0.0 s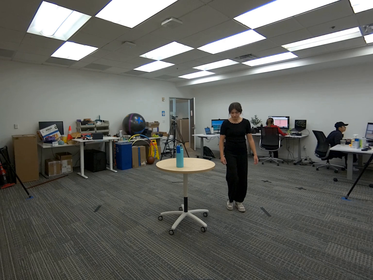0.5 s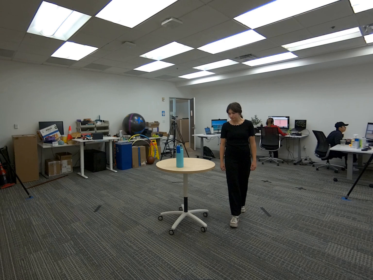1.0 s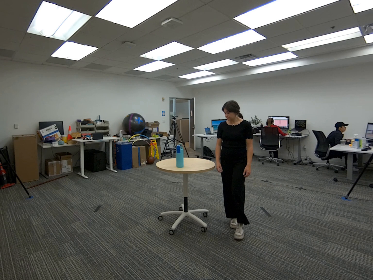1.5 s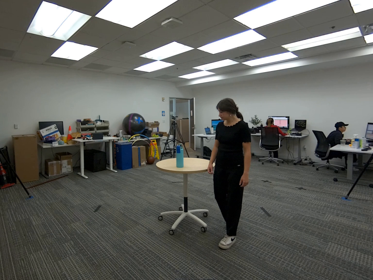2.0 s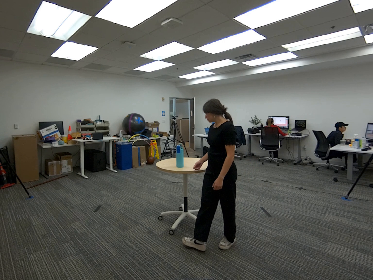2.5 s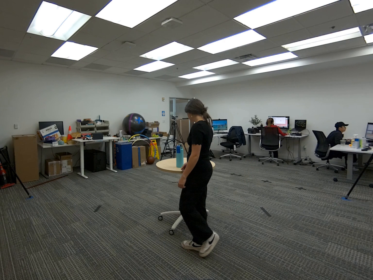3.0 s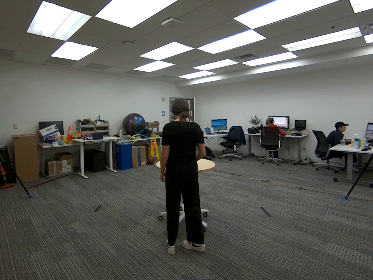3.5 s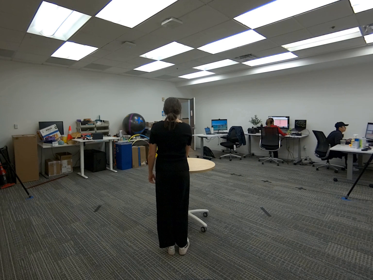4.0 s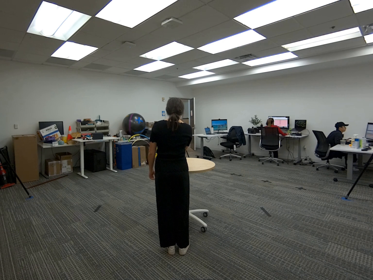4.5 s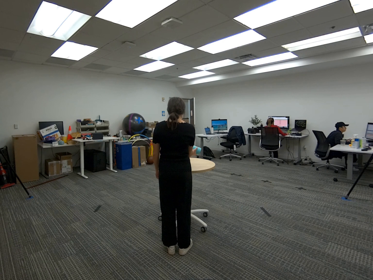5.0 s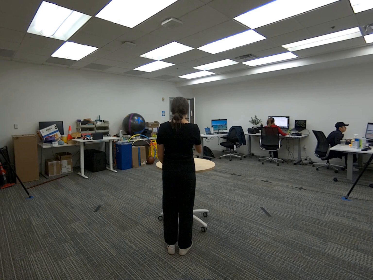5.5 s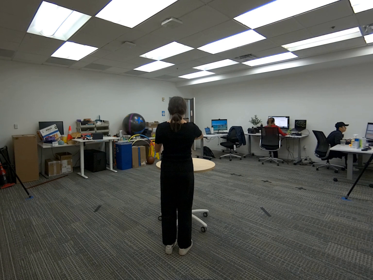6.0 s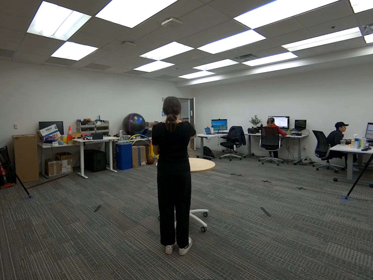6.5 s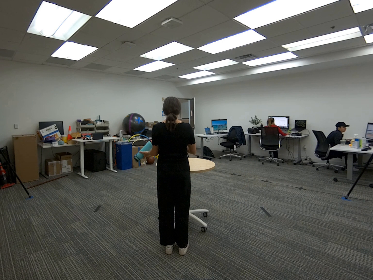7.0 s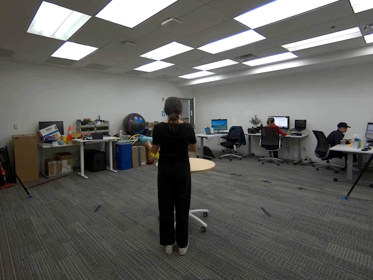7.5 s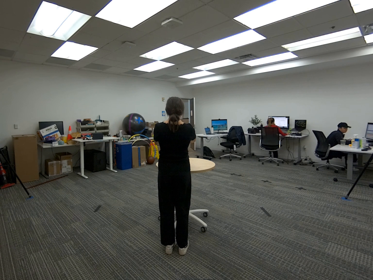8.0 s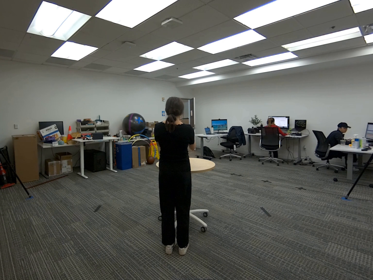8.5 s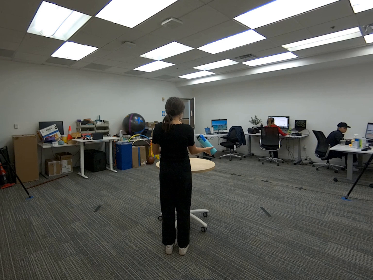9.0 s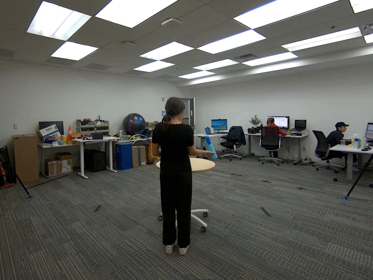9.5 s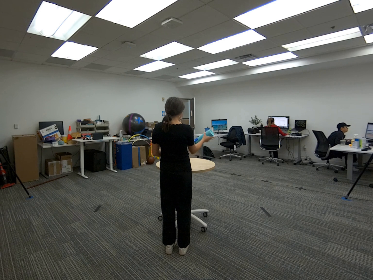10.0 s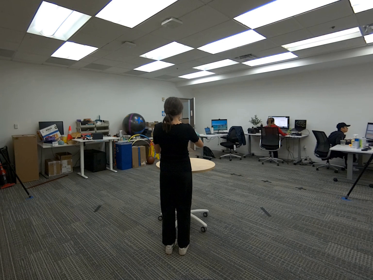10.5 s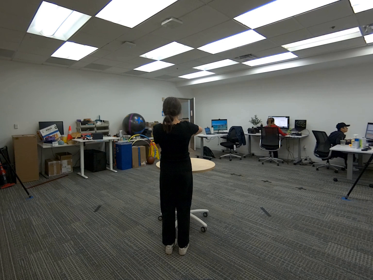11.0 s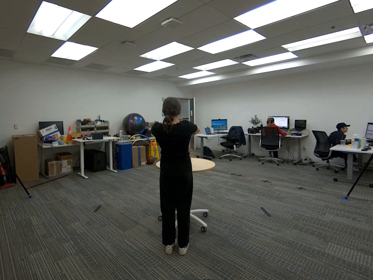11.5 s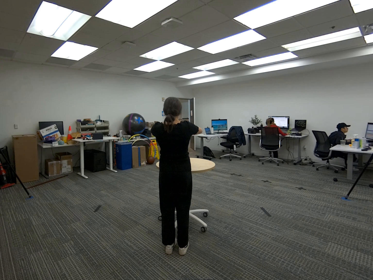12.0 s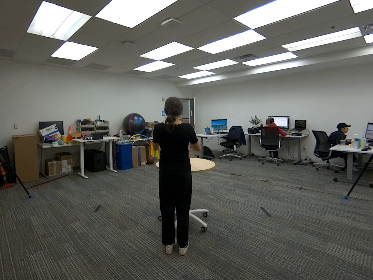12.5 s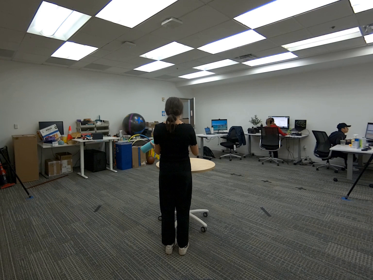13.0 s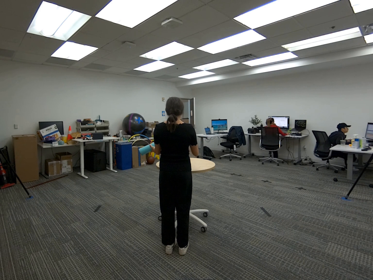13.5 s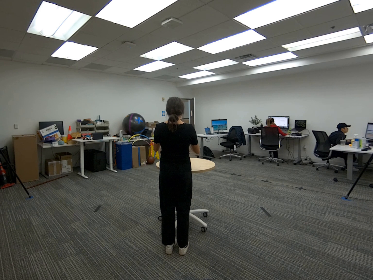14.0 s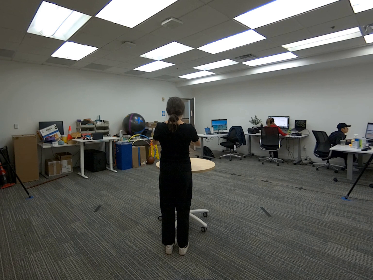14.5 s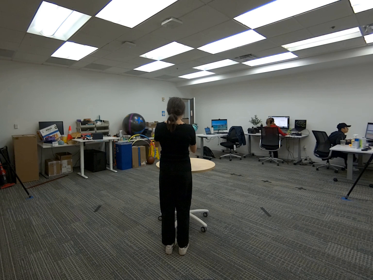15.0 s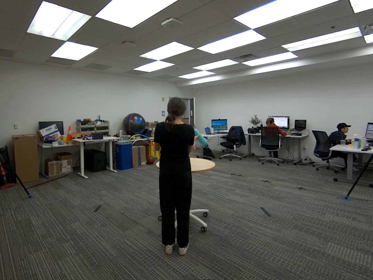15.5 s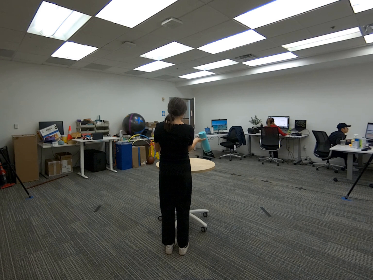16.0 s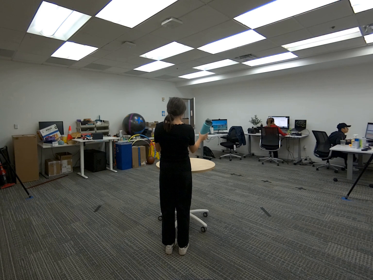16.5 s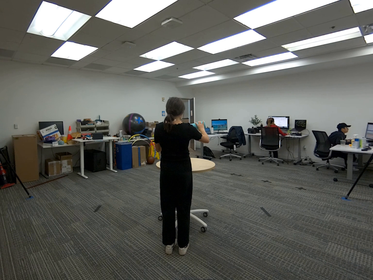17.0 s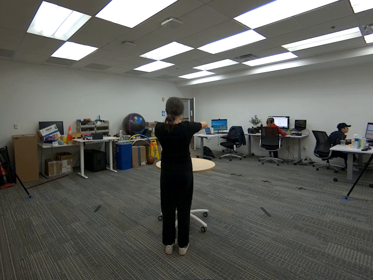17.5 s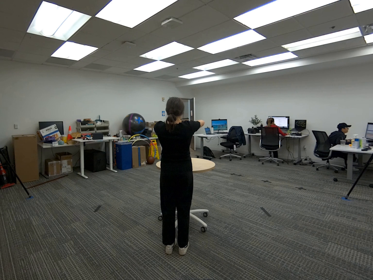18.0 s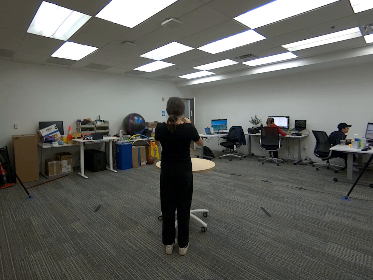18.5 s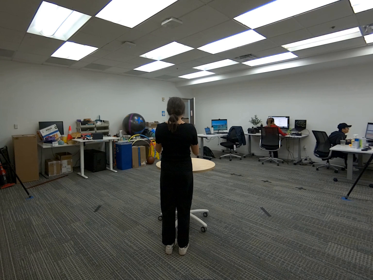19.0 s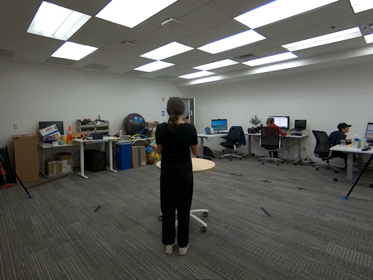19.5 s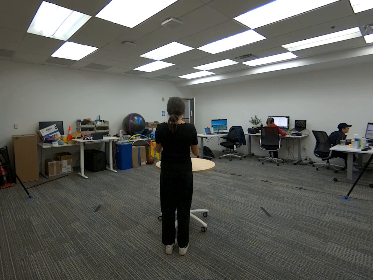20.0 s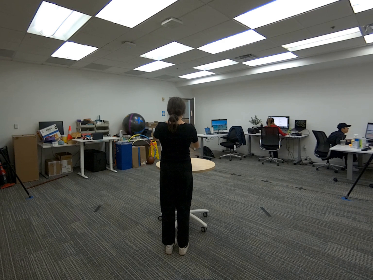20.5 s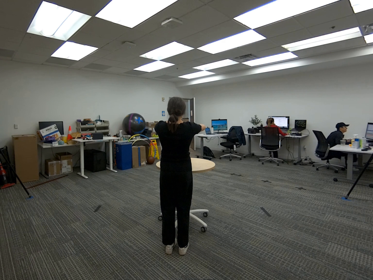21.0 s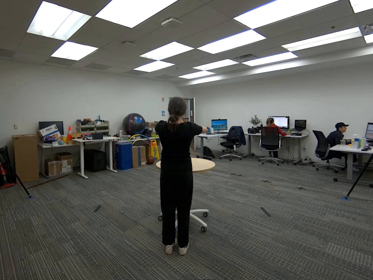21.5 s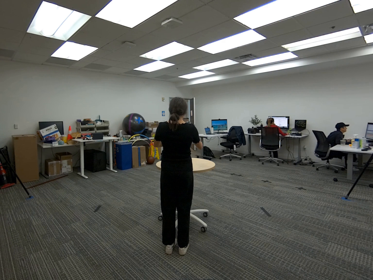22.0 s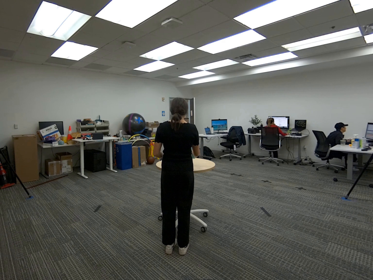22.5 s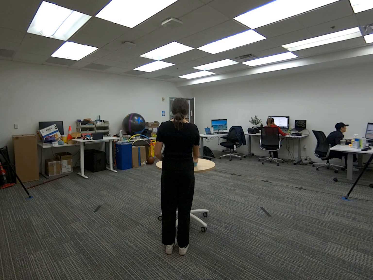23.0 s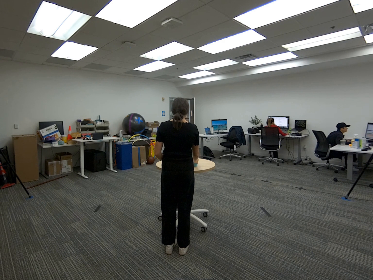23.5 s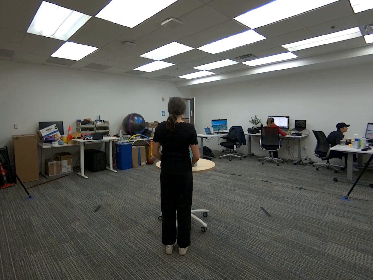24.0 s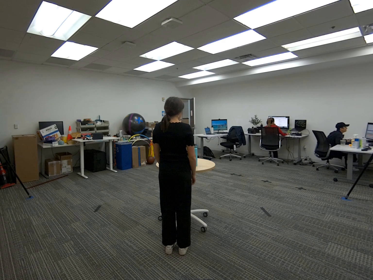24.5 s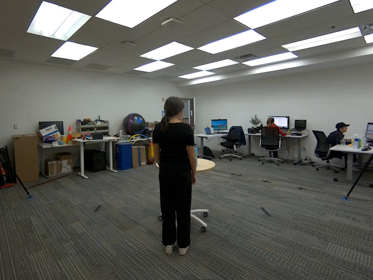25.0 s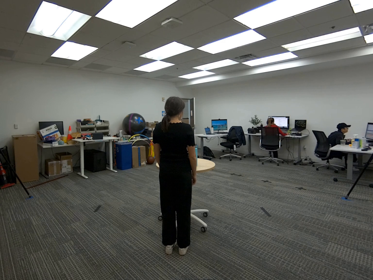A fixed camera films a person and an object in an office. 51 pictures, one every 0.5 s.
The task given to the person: Walk to the cyan water bottle on the round table. Pick up the bottle with your right hand, rotate and hand it over to your left hand. And keep alternating hands while rotating the bottle. Once done, place the bottle back on the round table.
